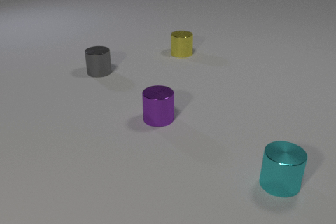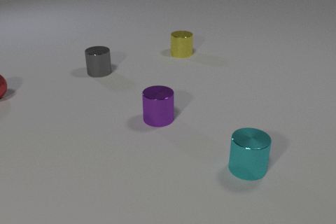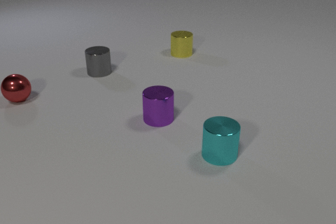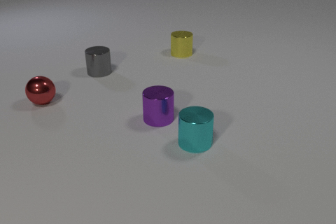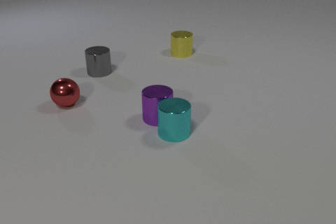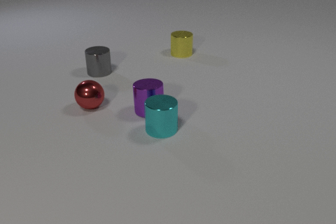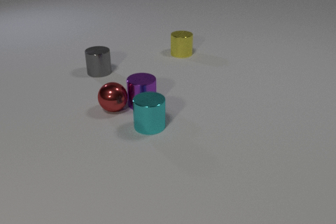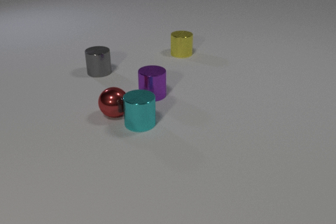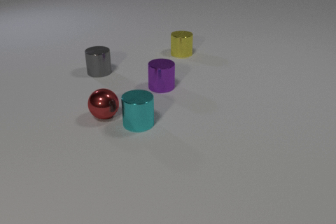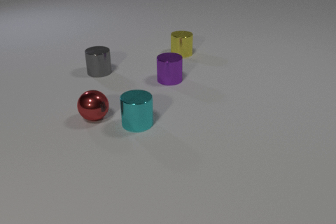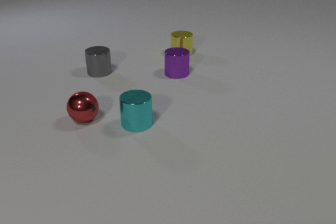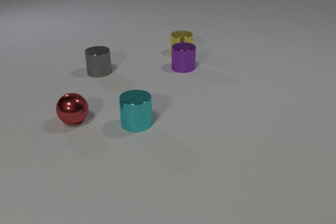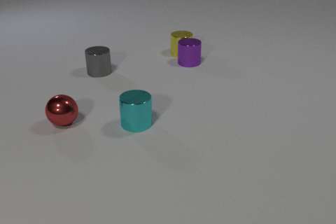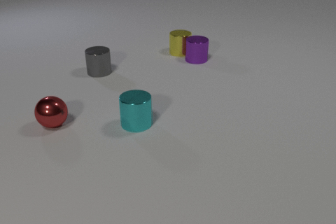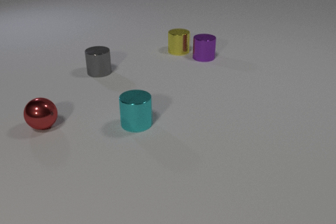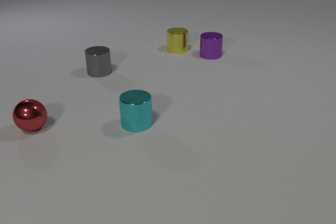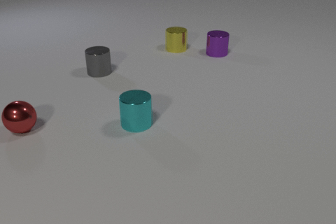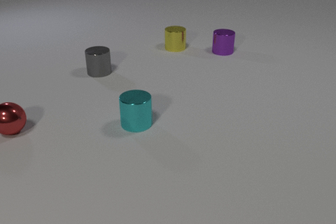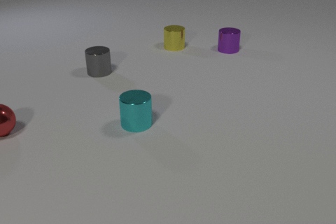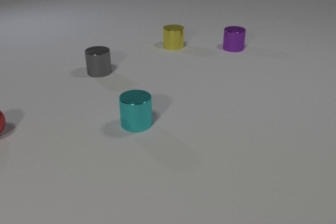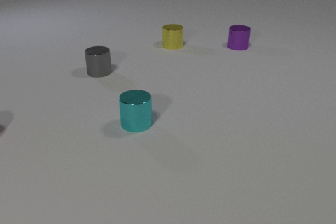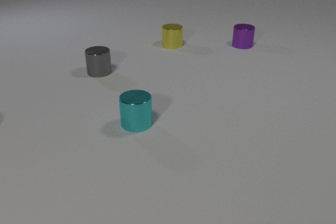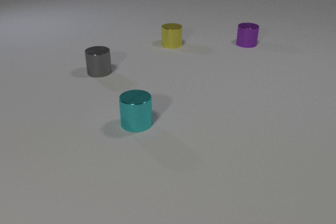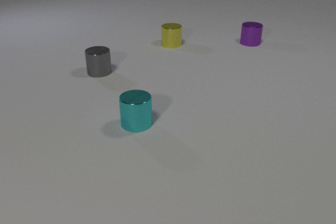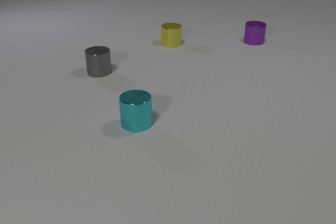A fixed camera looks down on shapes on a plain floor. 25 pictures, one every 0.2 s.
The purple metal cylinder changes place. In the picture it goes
away from the camera.
The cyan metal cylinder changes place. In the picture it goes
to the left.
0.0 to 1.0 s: The red metal sphere comes in at the left edge, rolls to the right and toward the camera. The cyan metal cylinder slides to the left and away from the camera. The purple metal cylinder slides away from the camera and to the left. The cyan metal cylinder and the purple metal cylinder collide.
1.0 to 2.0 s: The red metal sphere rolls toward the camera. The cyan metal cylinder slides to the left and away from the camera. The purple metal cylinder slides away from the camera. The red metal sphere and the purple metal cylinder collide. The red metal sphere and the cyan metal cylinder collide.
2.0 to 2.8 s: The red metal sphere rolls to the left. The purple metal cylinder slides away from the camera and to the right. The yellow metal cylinder slides away from the camera. The purple metal cylinder and the yellow metal cylinder collide.
2.8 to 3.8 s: The red metal sphere rolls to the left. The purple metal cylinder slides away from the camera and to the right. The yellow metal cylinder slides away from the camera.
3.8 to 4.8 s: The red metal sphere leaves at the left edge. The purple metal cylinder slides away from the camera and to the right. The yellow metal cylinder slides away from the camera.
What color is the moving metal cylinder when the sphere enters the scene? cyan.
How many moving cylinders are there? 3.
Are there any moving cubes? no.
